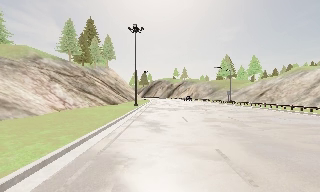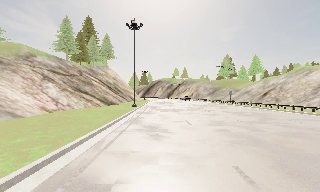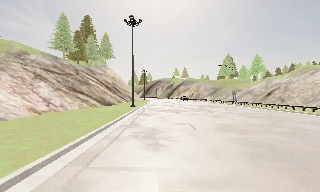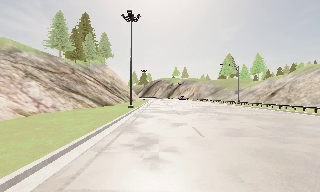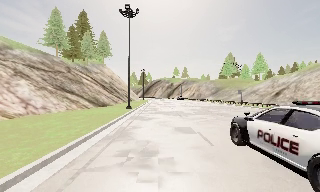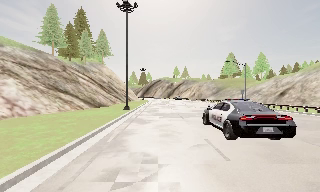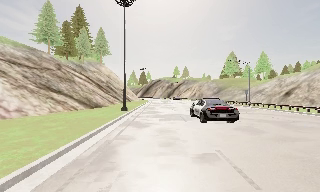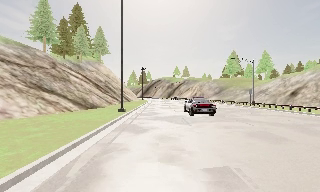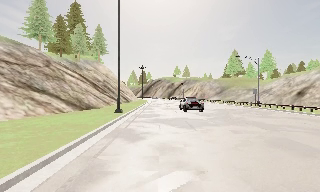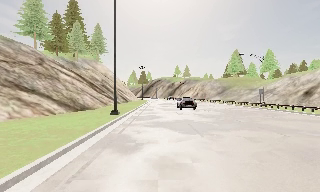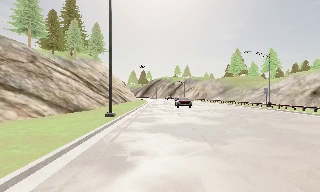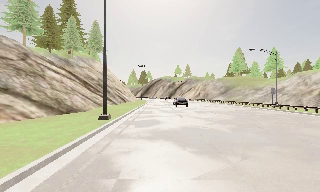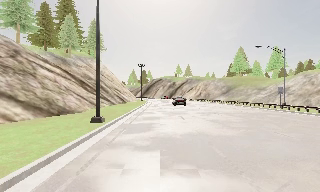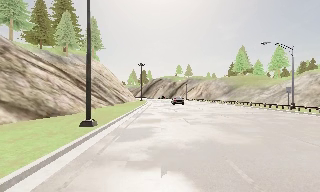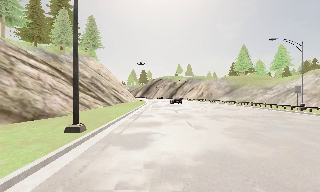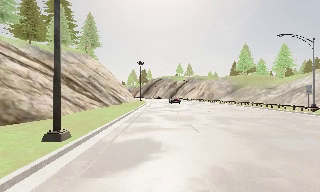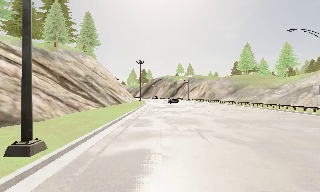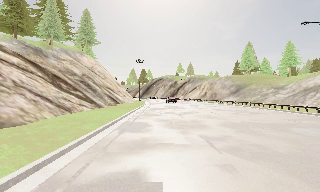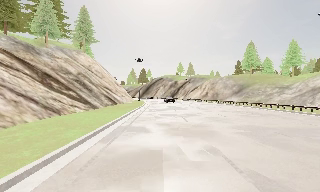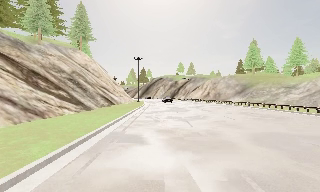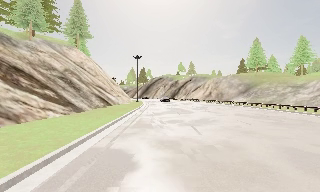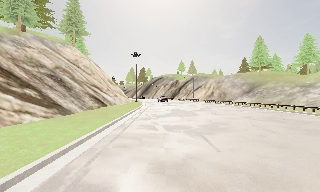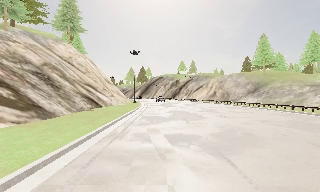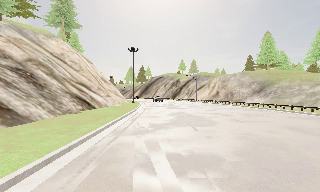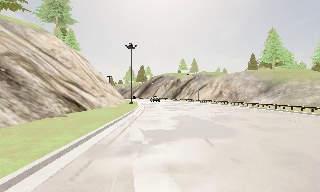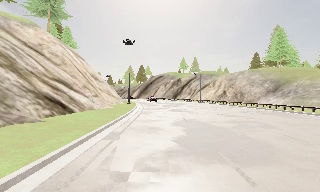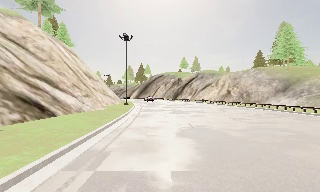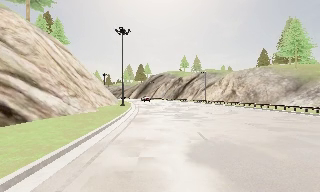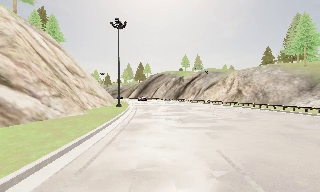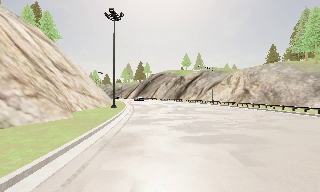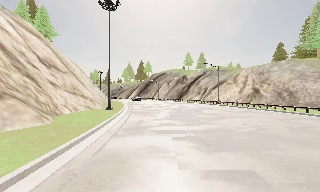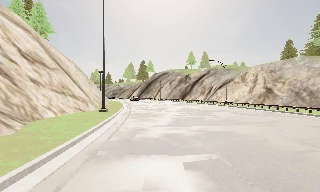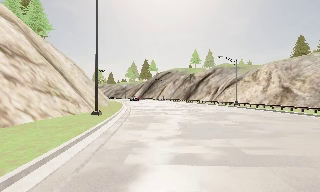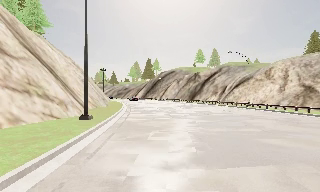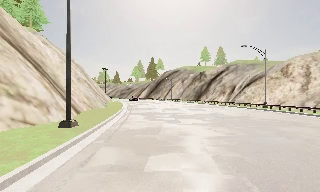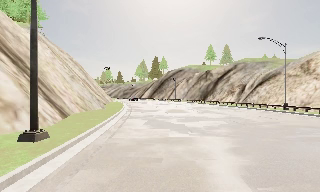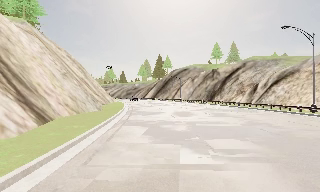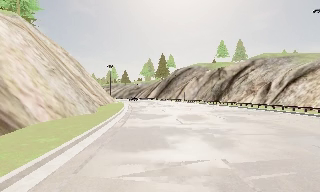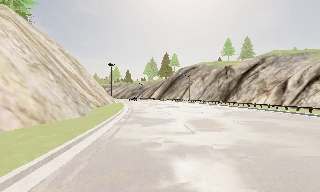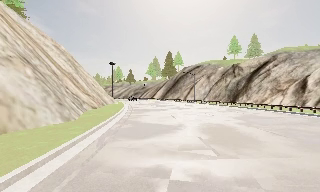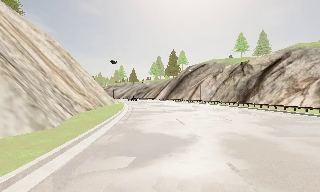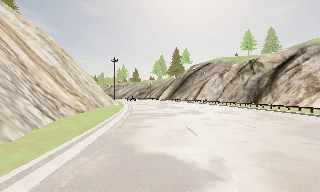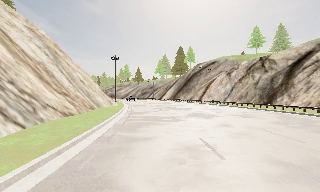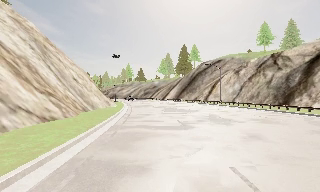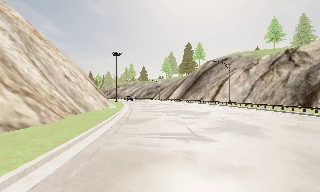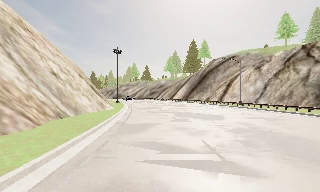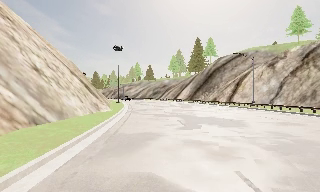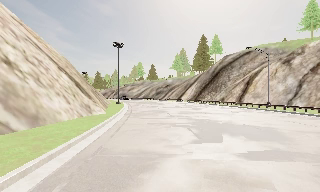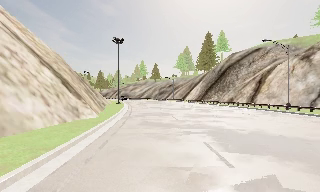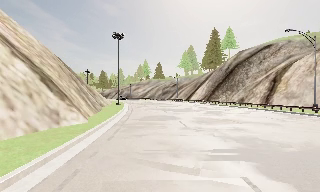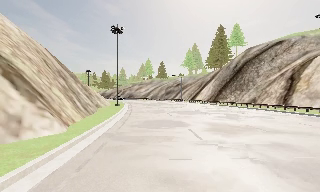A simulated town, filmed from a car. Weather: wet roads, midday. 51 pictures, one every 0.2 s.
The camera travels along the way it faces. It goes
forward.
0.0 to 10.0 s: The camera swings to its left by about 25 degrees, and the scene slides to the right. It travels forward, about 100 m, so what stands in front looms larger. It gains speed.
The film runs forward here.
